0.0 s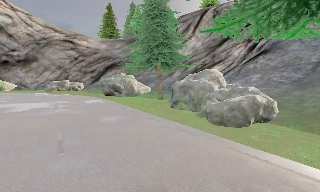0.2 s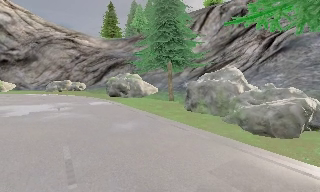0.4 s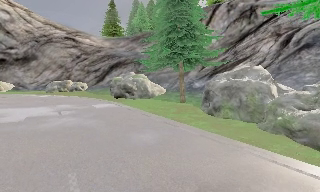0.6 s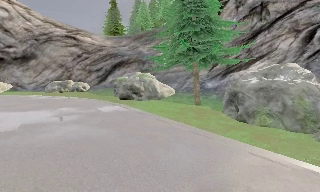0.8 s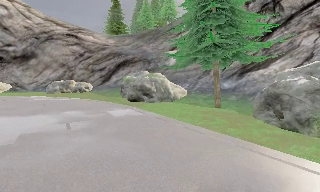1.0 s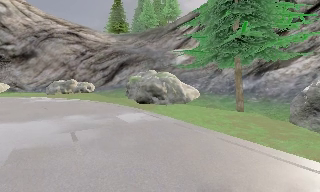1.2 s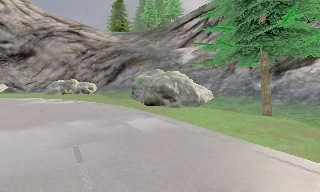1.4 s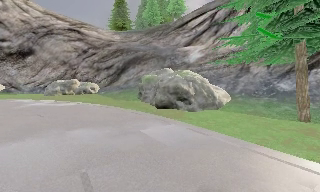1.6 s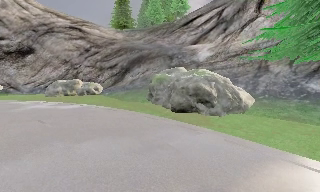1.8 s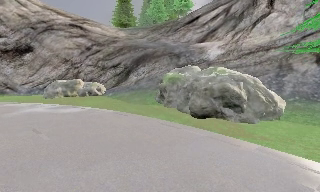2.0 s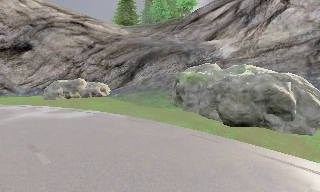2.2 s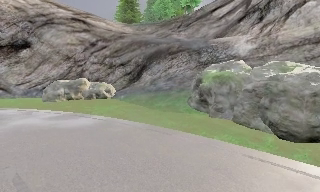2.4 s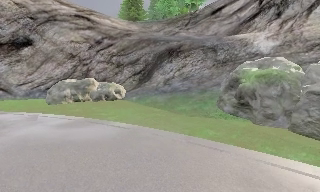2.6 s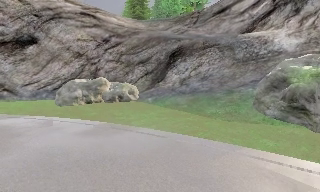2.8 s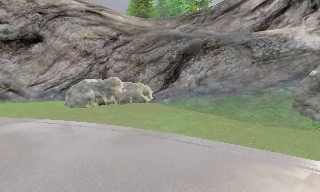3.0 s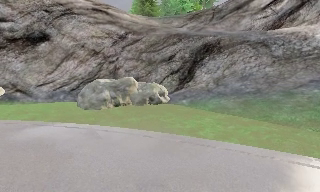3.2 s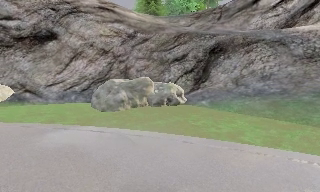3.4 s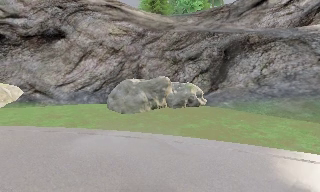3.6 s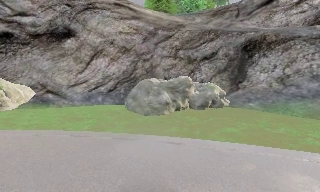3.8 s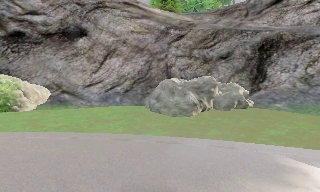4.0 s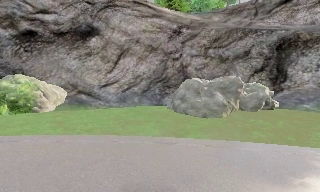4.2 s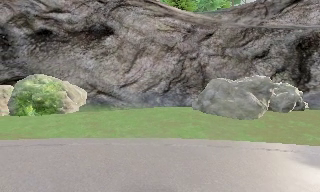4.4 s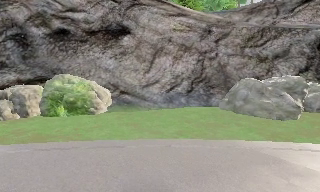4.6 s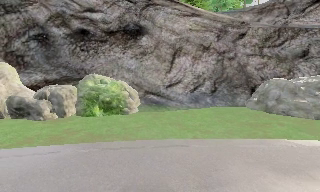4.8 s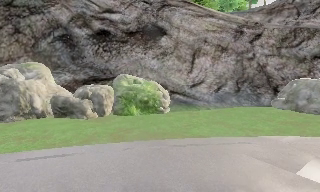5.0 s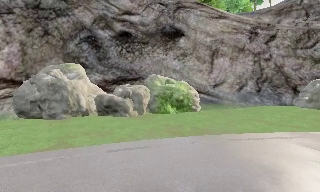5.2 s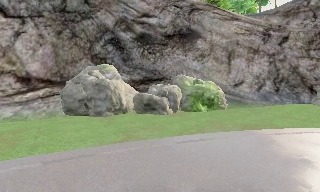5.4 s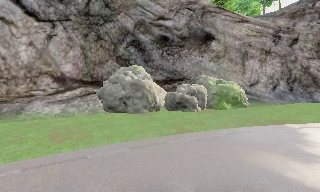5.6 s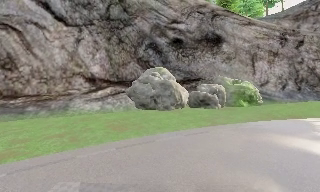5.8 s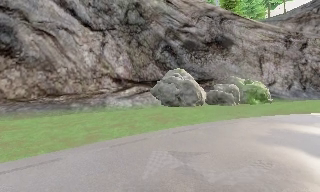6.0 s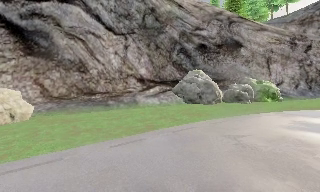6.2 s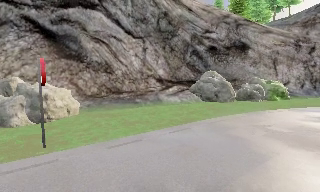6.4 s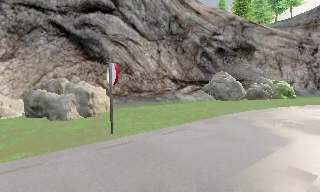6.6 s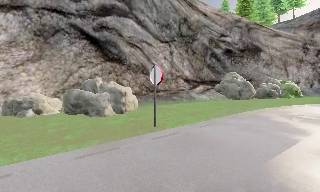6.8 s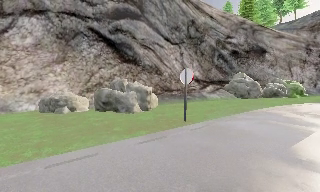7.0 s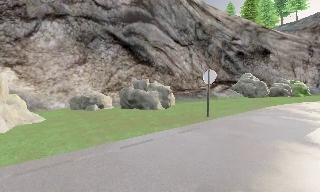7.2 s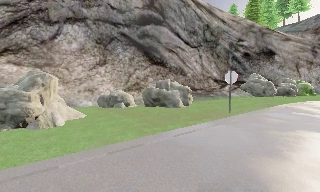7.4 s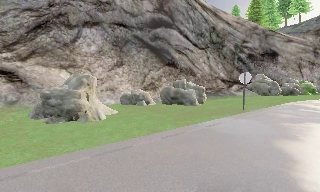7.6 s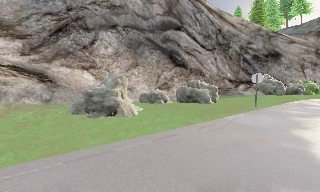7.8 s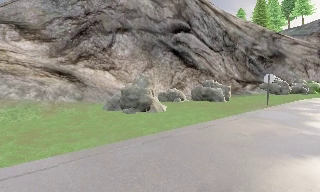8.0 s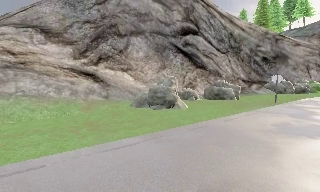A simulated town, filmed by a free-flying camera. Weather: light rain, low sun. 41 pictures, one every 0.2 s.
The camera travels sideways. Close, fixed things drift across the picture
to the right.
0.0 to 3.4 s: The camera travels forward and to its left, about 25 m, so what stands in front looms larger.
3.4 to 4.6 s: The camera travels to its left, about 8 m, so close, fixed things drift to the right.
4.6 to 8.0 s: The camera travels to its left and backward, about 30 m, so close, fixed things drift to the right.
The film runs forward here.
